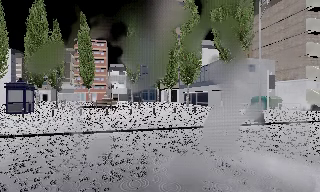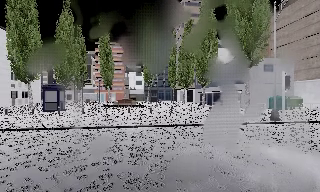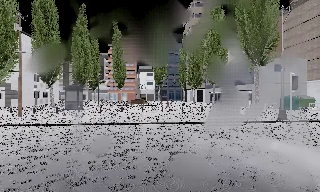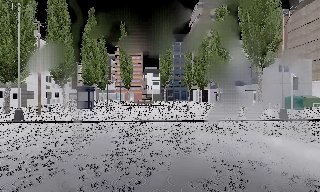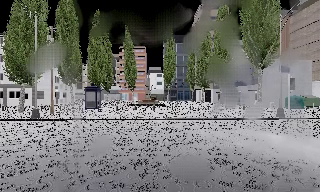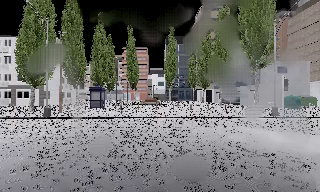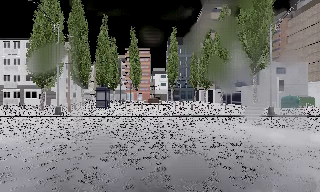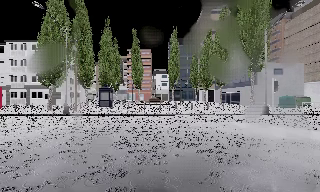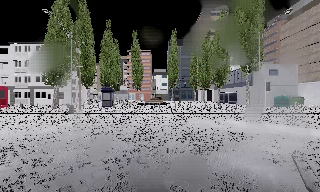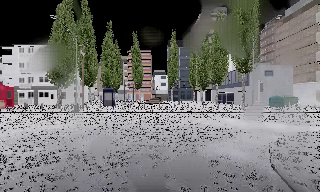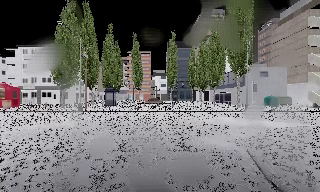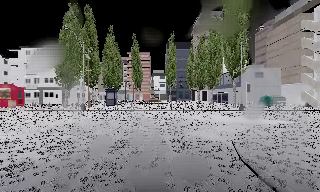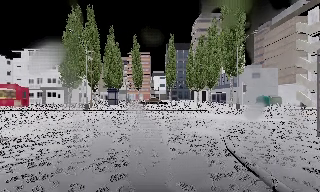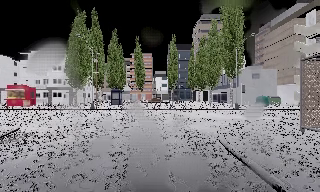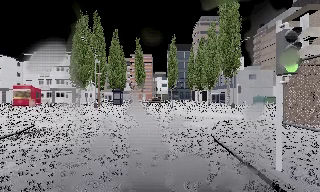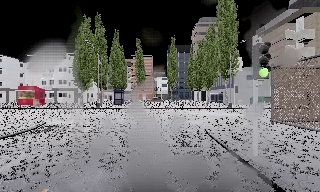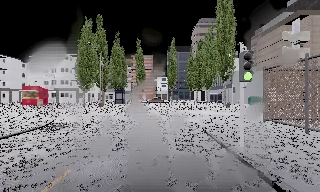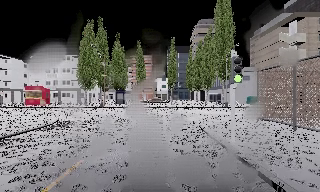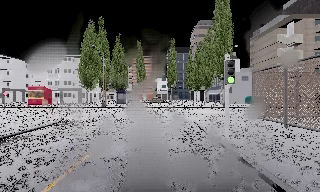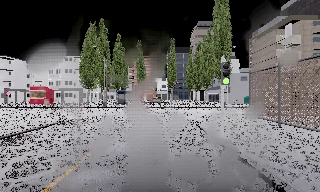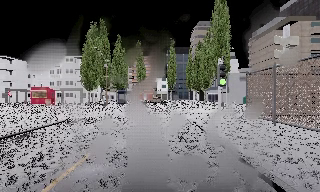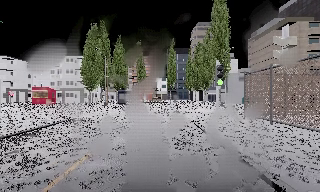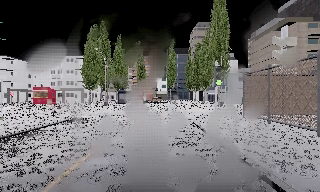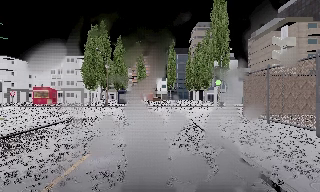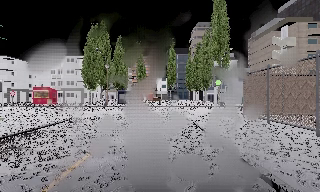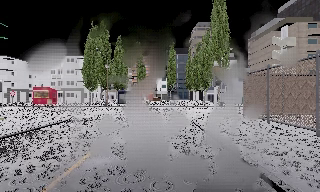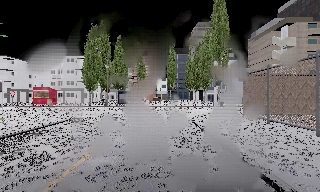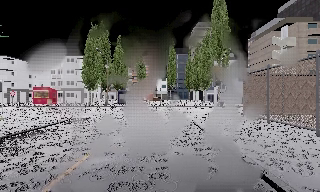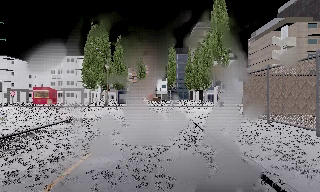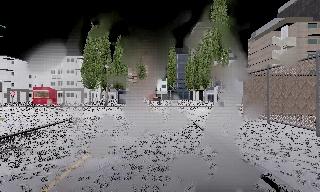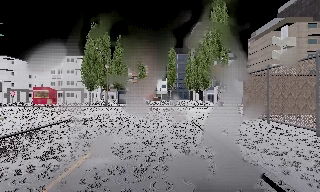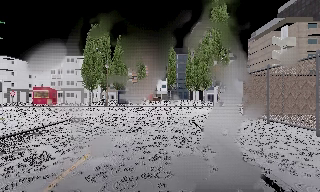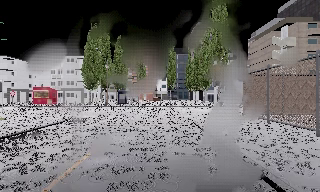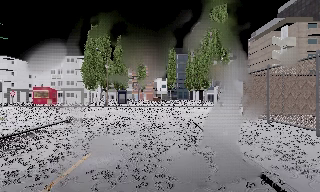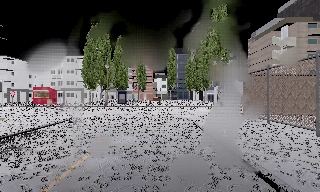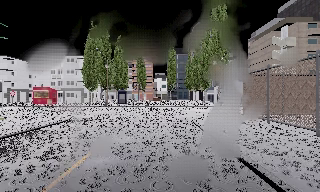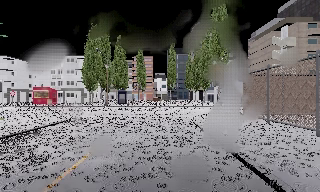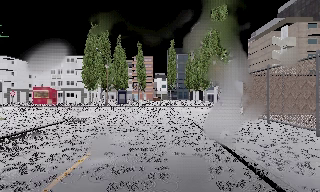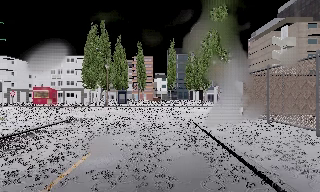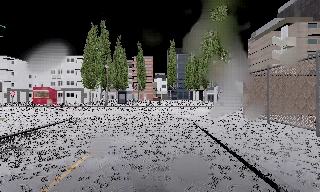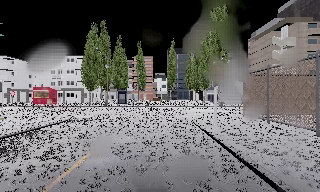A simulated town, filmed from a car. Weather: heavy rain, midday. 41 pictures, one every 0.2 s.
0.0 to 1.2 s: The camera swings to its left by about 15 degrees, and the scene slides to the right. It travels backward, about 5 m, so what stands in front gets smaller.
1.2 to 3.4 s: The camera travels backward, about 9 m, so what stands in front gets smaller.
3.4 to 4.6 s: The camera travels backward, about 1.5 m, so what stands in front gets smaller. It loses speed.
4.6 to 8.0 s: The camera keeps its place and its aim.
The film runs backward here.
